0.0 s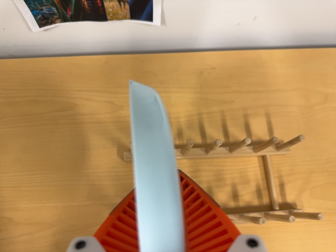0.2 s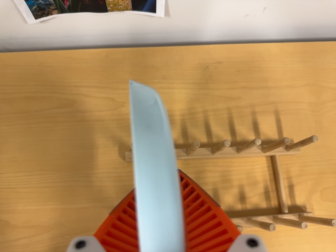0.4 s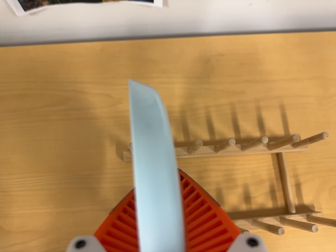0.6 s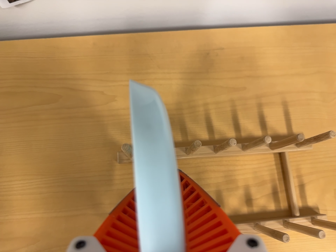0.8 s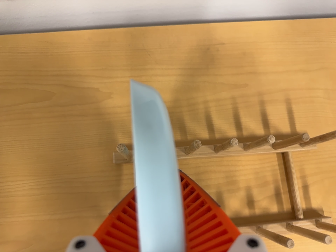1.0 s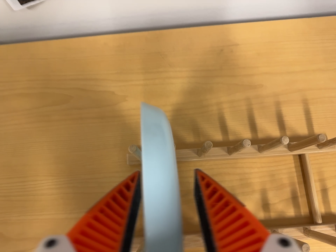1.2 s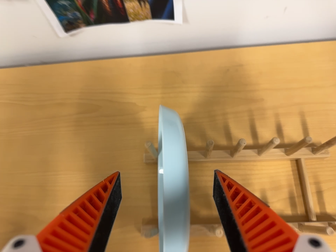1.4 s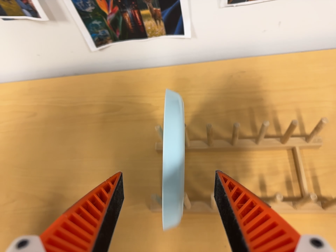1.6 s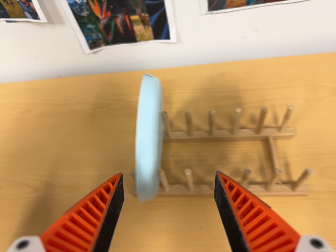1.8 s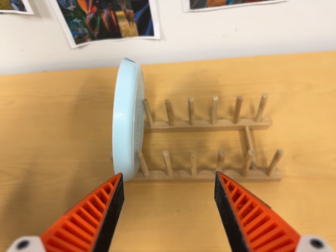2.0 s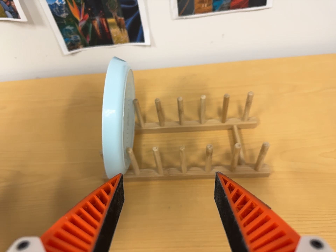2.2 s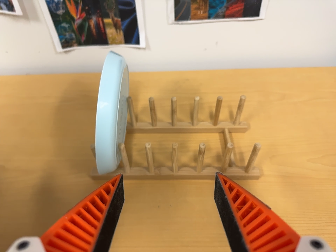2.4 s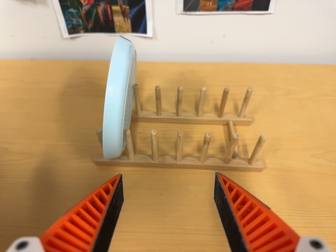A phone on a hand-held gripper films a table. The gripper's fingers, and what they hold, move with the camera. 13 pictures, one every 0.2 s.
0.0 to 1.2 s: The camera shifts only a little, or ends up much as it began.
1.2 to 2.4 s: The camera travels toward the bottom of its view and backward, about 26 cm. Its aim tips toward the top of its view by about 20 degrees.
The film runs forward here.
